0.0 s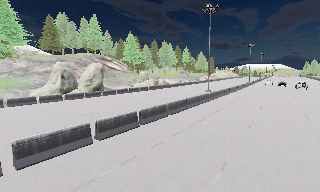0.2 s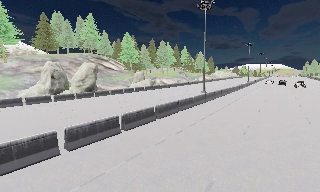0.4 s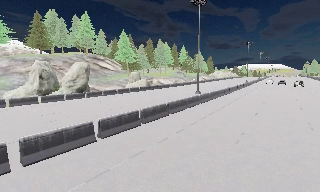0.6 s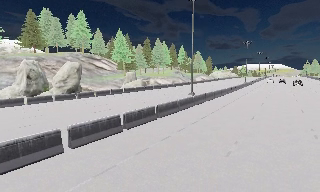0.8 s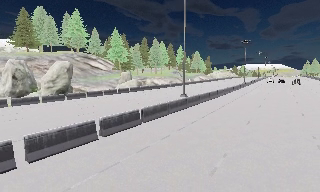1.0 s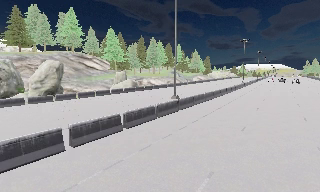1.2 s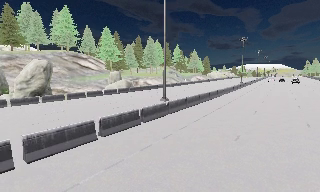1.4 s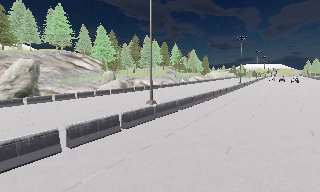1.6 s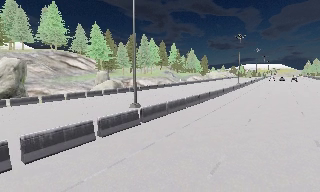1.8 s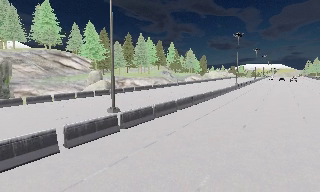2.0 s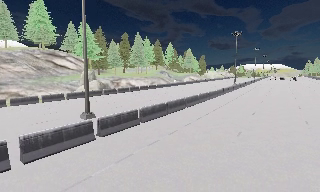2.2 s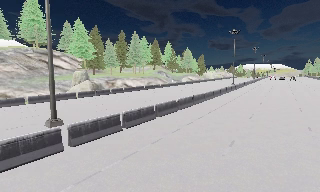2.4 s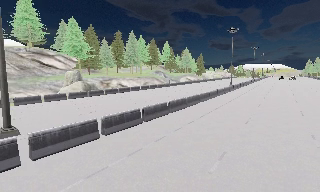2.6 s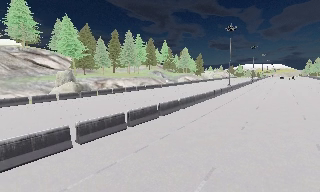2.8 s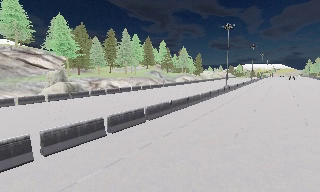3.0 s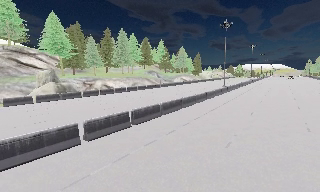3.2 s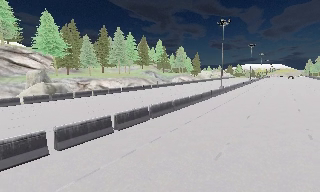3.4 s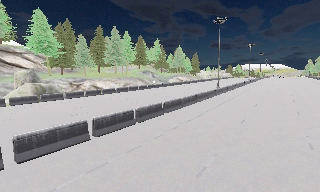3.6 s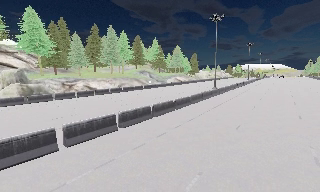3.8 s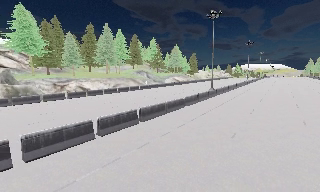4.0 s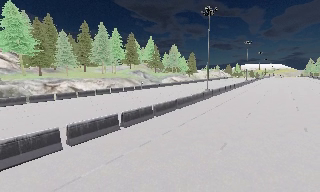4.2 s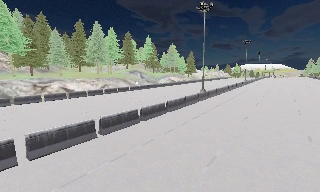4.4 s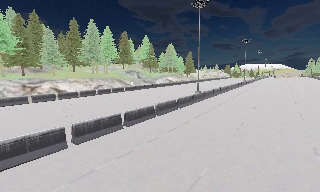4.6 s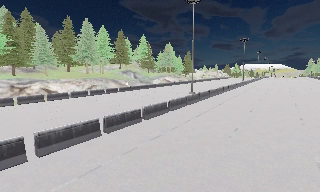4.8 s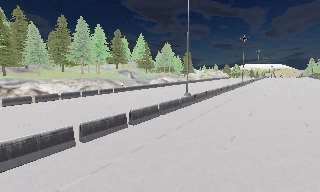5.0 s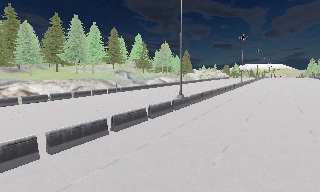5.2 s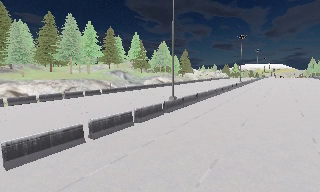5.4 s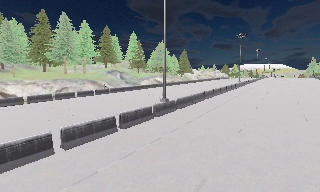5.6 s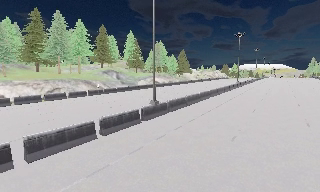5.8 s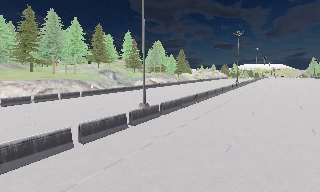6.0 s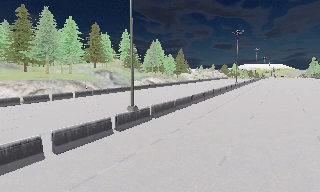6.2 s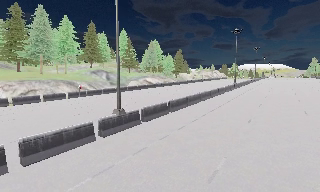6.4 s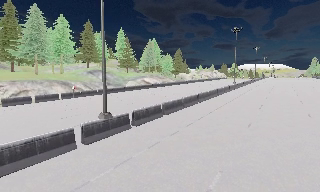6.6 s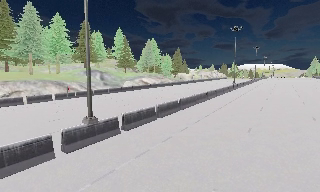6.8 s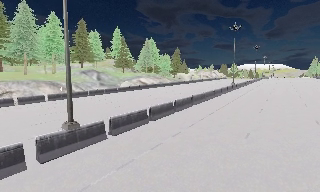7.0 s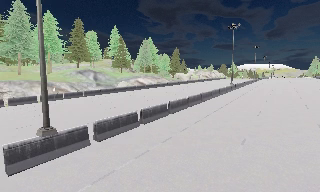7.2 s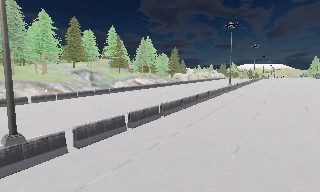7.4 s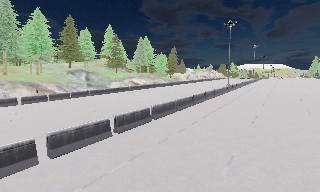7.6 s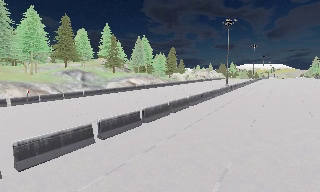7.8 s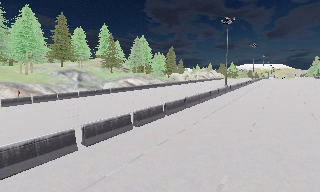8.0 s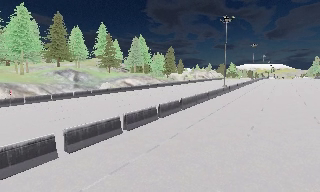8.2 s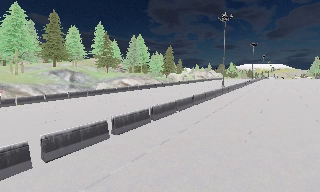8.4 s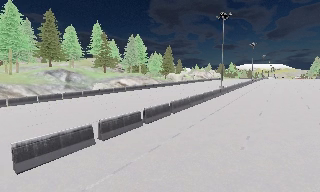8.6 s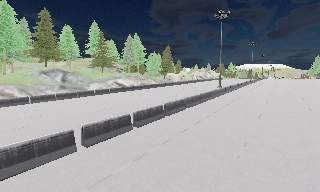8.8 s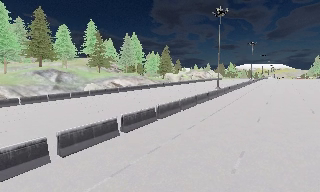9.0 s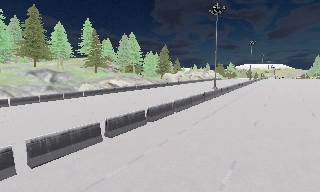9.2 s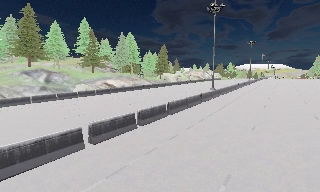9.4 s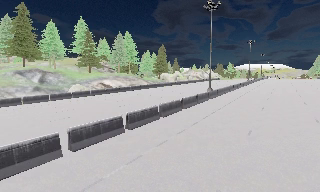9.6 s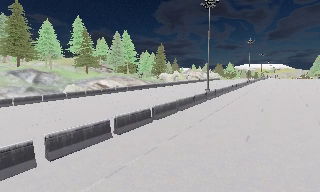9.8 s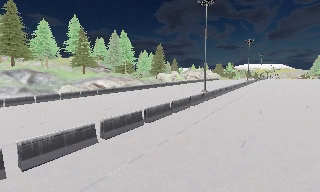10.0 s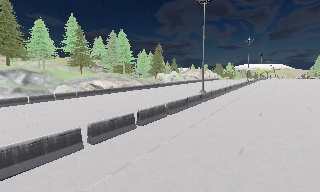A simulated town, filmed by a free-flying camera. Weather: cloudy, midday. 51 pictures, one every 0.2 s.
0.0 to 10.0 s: The camera travels forward and to its right, about 70 m, so what stands in front looms larger. It loses speed.
The film runs forward here.
